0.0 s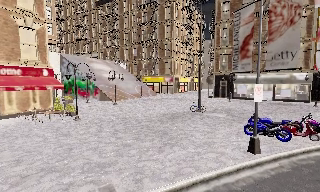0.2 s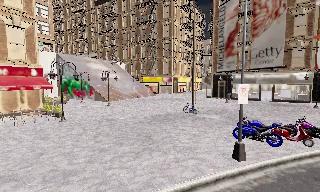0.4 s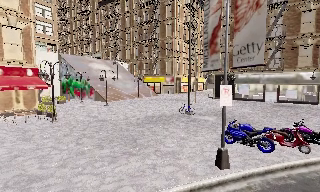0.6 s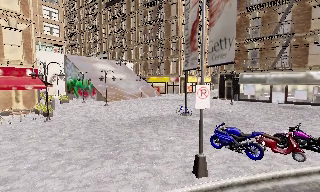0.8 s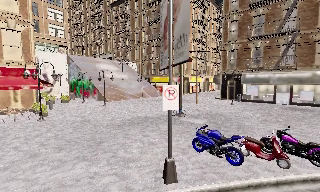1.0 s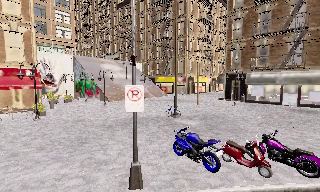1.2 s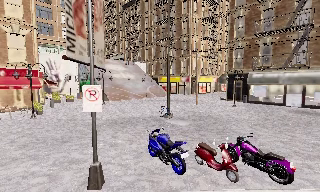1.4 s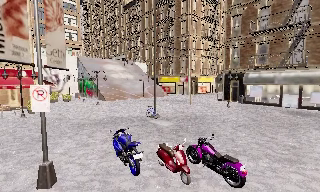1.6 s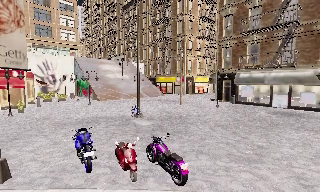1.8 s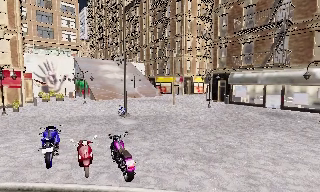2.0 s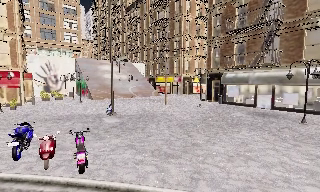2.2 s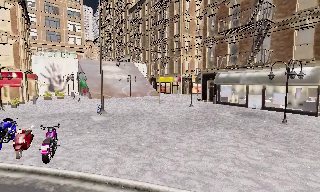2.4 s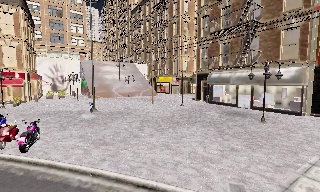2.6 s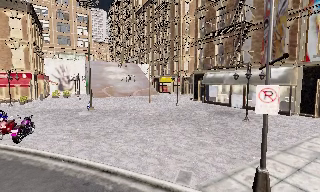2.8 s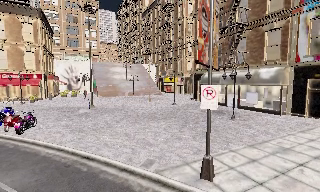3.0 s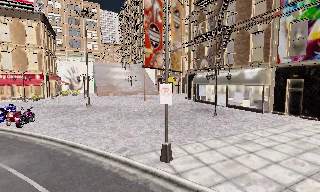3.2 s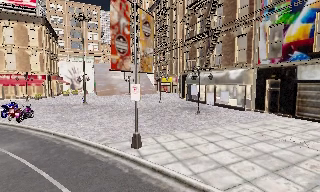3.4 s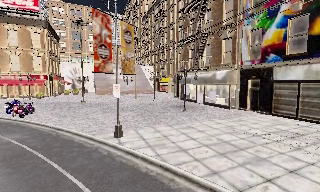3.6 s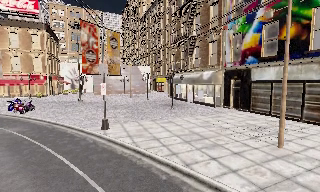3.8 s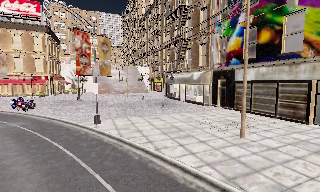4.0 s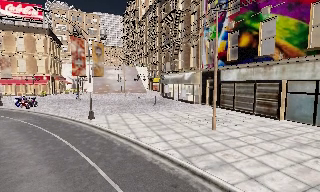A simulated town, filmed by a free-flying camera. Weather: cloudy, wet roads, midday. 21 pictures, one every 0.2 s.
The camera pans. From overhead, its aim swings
counterclockwise.
0.0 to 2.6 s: The camera pans to its left, which is counterclockwise from overhead, by about 30 degrees. It travels to its right, about 20 m, so close, fixed things drift to the left.
2.6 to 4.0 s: The camera travels to its right and backward, about 13 m, so close, fixed things drift to the left.
The film runs backward here.
